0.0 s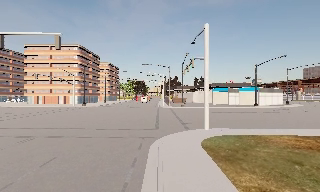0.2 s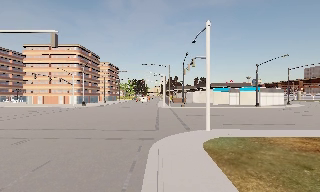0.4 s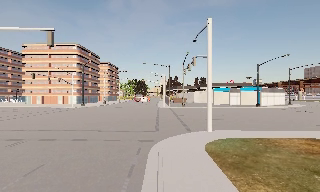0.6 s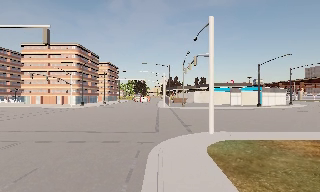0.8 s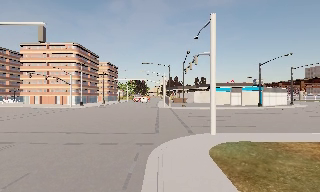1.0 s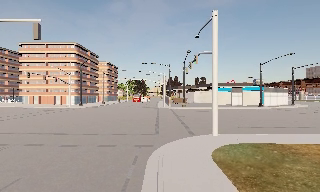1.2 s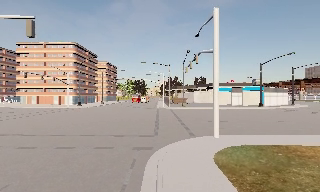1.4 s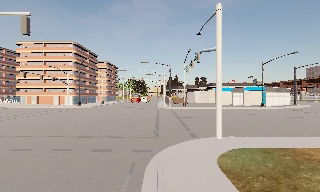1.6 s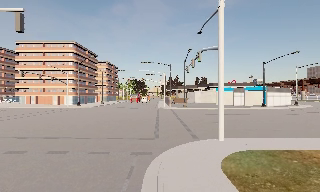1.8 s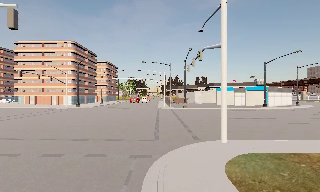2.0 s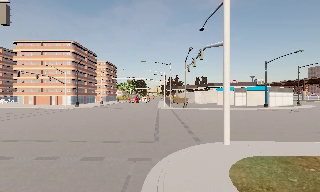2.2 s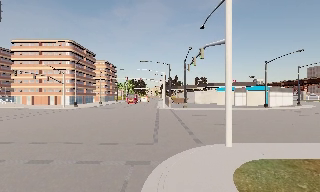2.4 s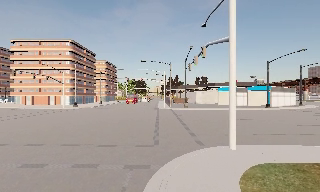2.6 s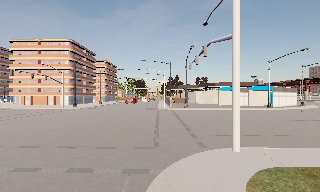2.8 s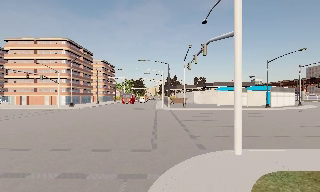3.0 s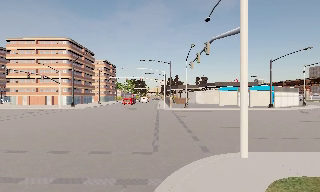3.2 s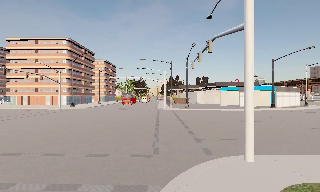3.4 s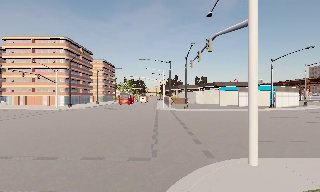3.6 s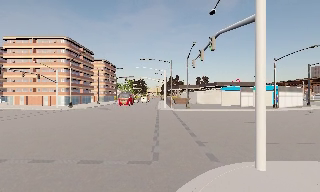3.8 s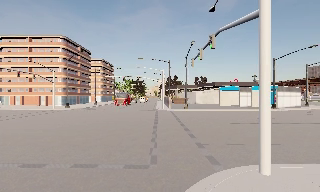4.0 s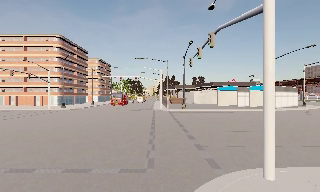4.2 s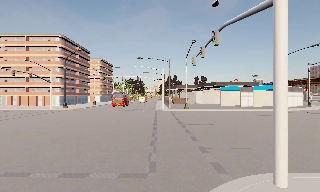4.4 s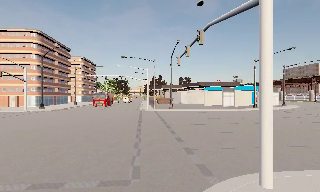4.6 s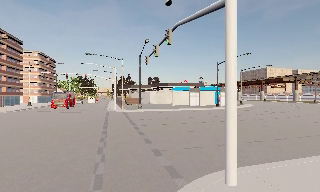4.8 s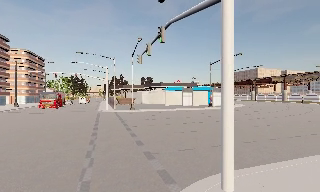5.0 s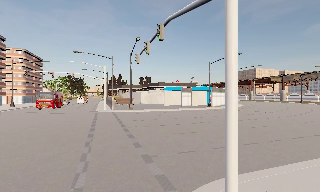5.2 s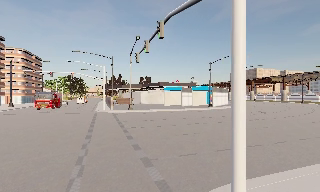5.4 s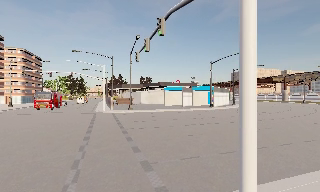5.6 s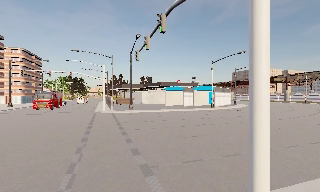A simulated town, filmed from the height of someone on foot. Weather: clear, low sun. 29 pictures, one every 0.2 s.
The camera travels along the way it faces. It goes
forward.
0.0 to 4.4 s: The camera travels forward, about 8 m, so what stands in front looms larger.
4.4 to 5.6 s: The scene slides to the left, as the camera pans about 15 degrees to its right. It travels forward, about 2 m, so what stands in front looms larger.
The film runs forward here.
